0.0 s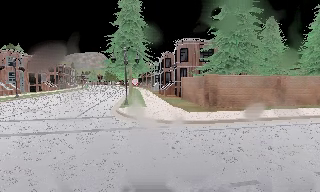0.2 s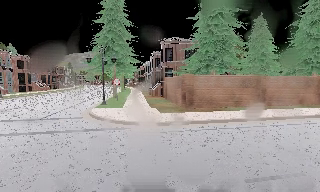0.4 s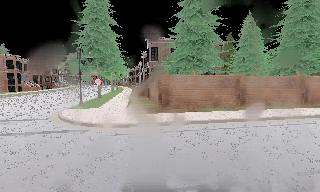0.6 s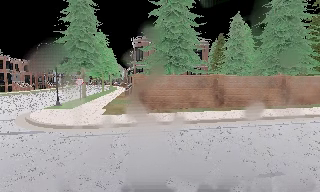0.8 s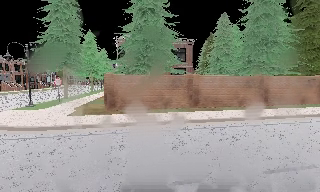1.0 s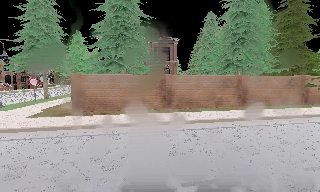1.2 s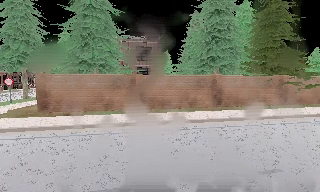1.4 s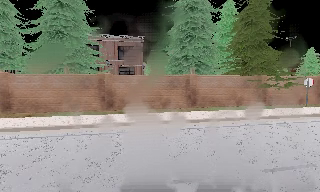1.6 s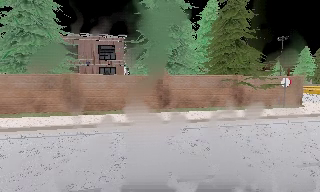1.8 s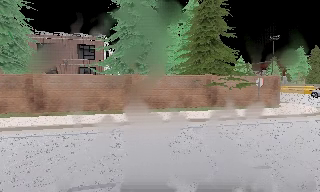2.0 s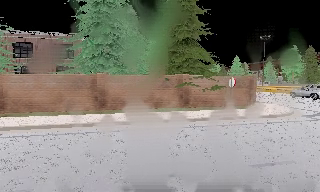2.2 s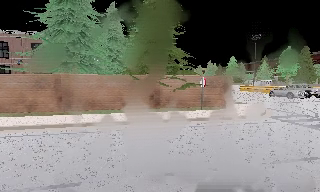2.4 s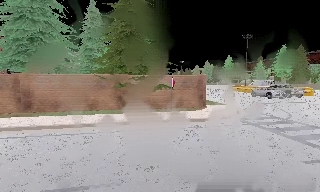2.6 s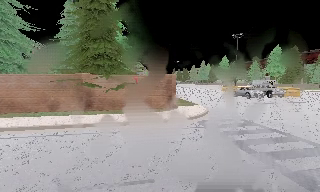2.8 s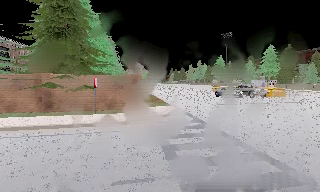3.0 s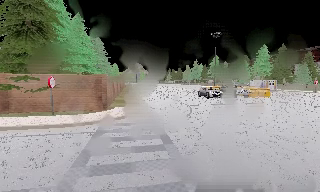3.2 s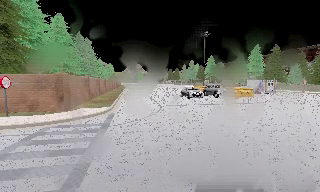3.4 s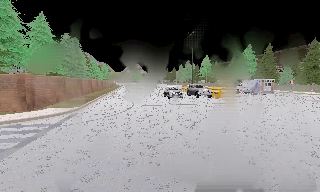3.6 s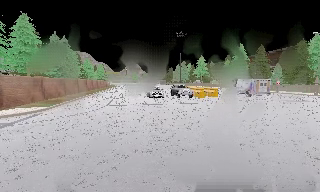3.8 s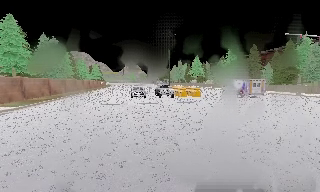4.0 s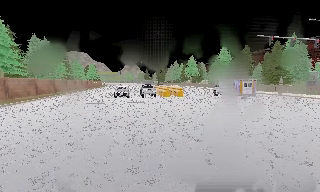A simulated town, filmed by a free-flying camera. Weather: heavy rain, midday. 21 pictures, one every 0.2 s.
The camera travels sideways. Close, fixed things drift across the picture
to the left.
0.0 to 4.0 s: The camera travels to its right, about 40 m, so close, fixed things drift to the left.
The film runs backward here.
